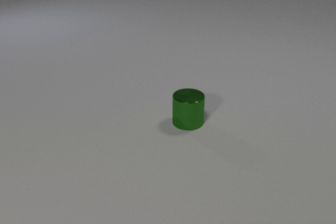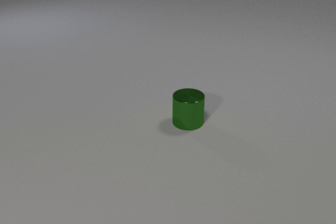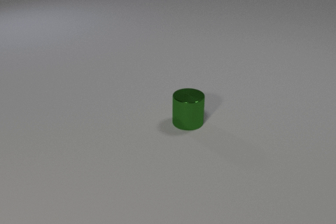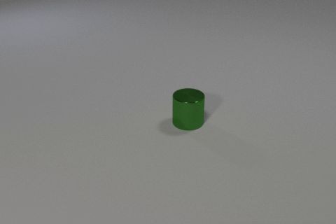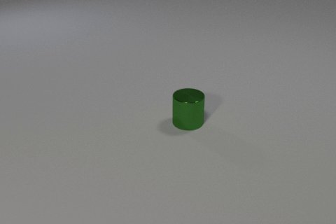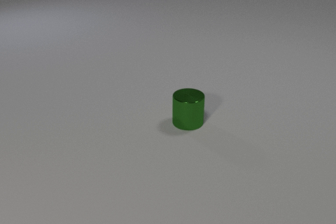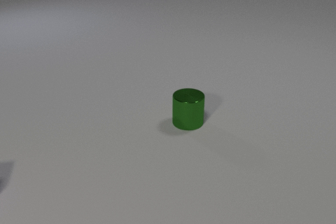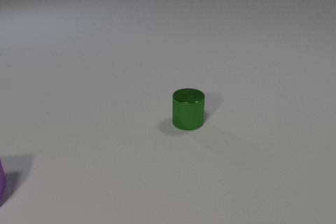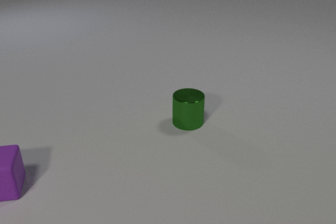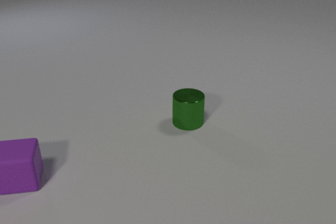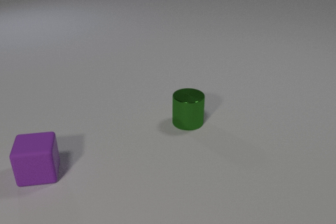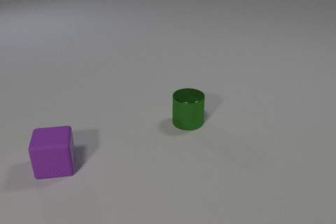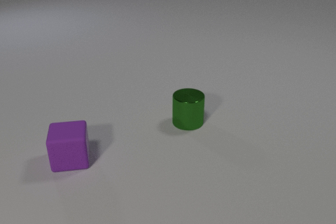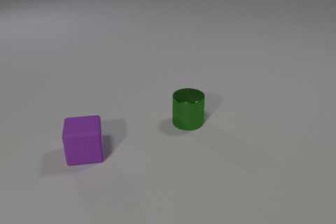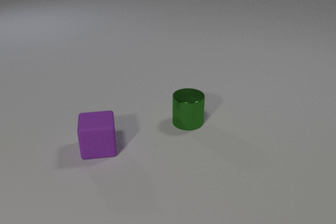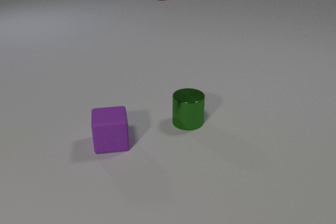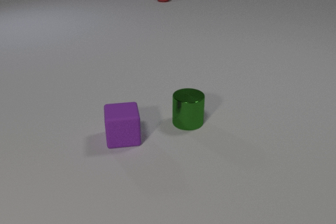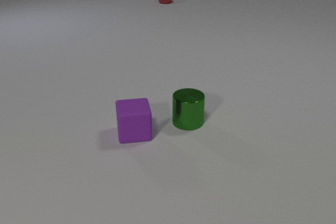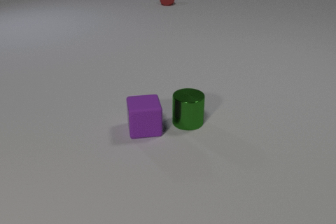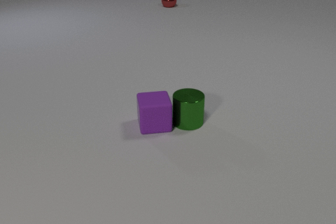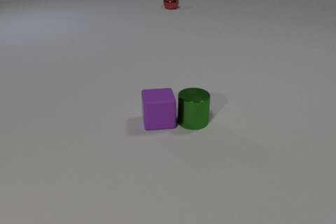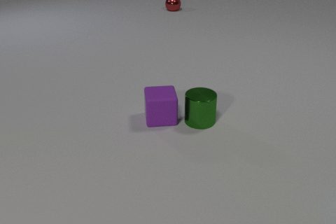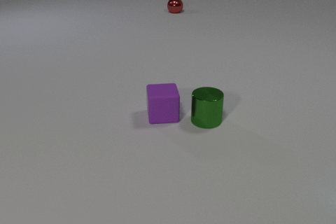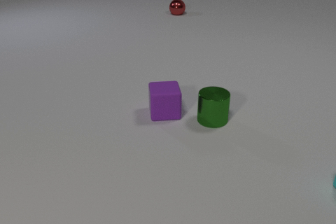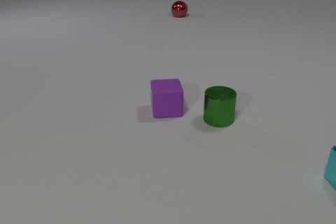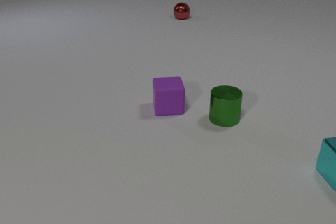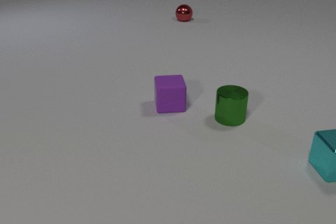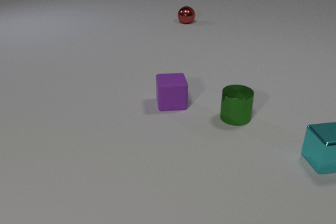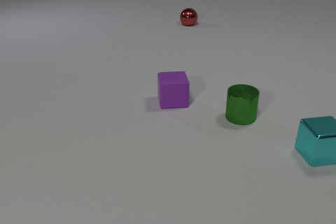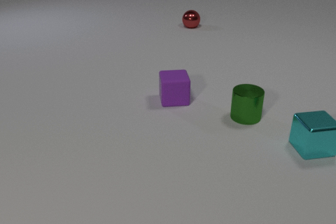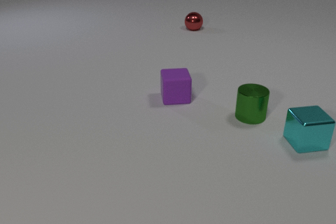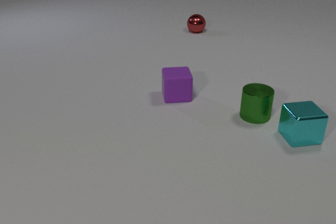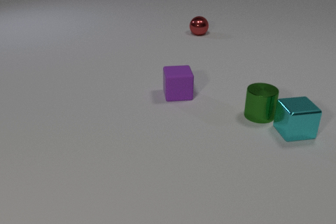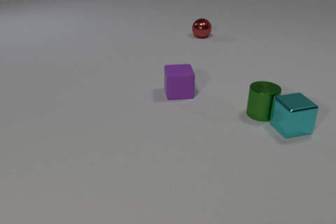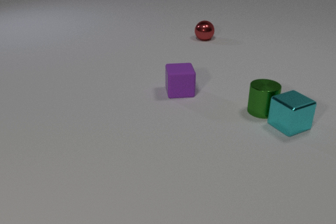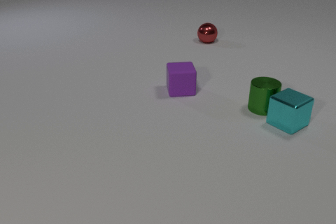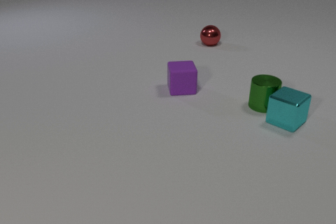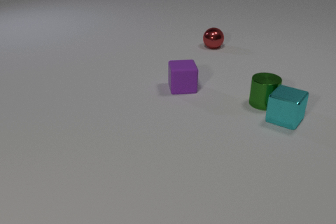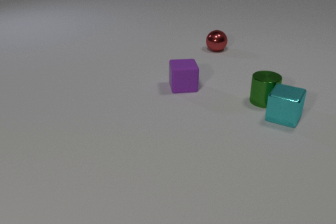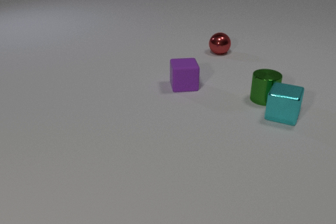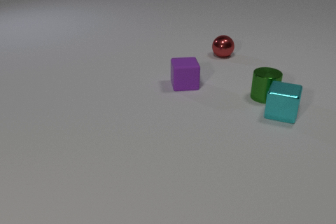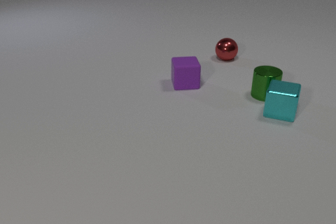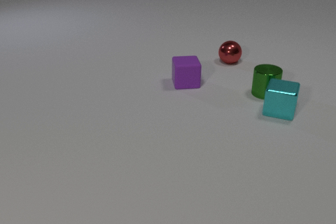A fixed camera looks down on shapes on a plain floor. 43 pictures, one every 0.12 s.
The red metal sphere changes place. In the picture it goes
toward the camera.
0.00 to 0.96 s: The purple rubber cube comes in at the left edge, slides to the right.
0.96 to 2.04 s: The purple rubber cube slides to the right and away from the camera. The red metal sphere comes in at the top edge, rolls toward the camera.
2.04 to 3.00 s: The purple rubber cube slides away from the camera and to the right. The green metal cylinder slides to the right. The cyan metal cube comes in at the right edge, slides away from the camera and to the left. The red metal sphere rolls toward the camera. The purple rubber cube and the green metal cylinder collide.
3.00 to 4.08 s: The purple rubber cube slides away from the camera. The green metal cylinder slides to the right and away from the camera. The cyan metal cube slides away from the camera and to the left. The red metal sphere rolls toward the camera. The green metal cylinder and the cyan metal cube collide.
4.08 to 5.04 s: The purple rubber cube slides away from the camera. The green metal cylinder slides away from the camera. The cyan metal cube slides away from the camera and to the left, spins counterclockwise seen from above by about 45 degrees, its near face sliding to the right. The red metal sphere rolls toward the camera and to the right.
How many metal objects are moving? 3.
Are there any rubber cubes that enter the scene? yes.
How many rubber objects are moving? 1.
